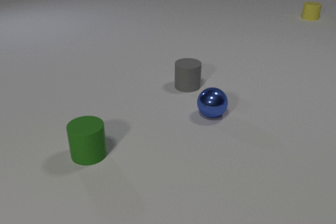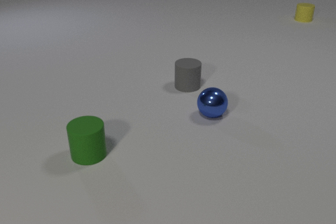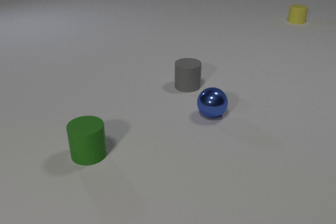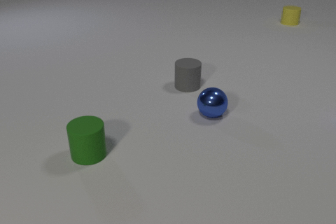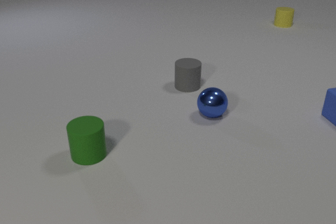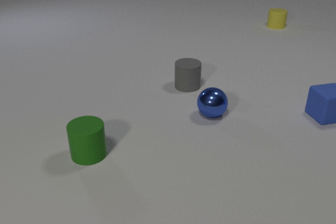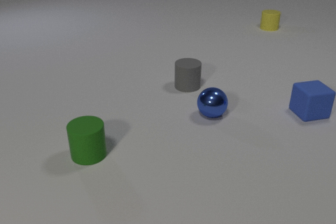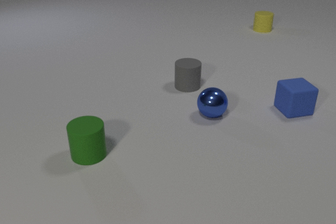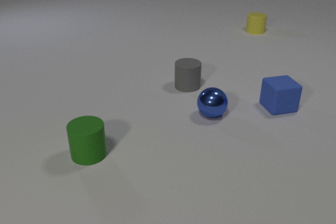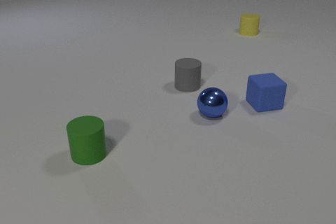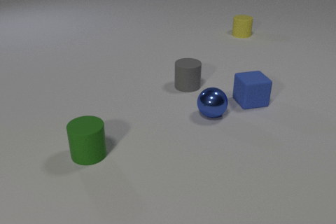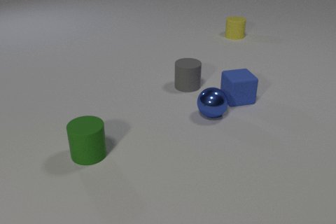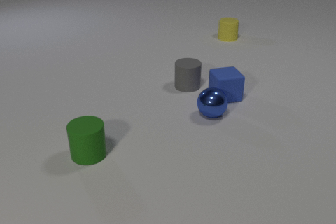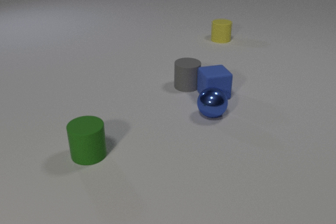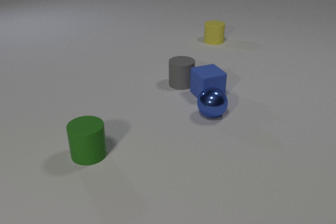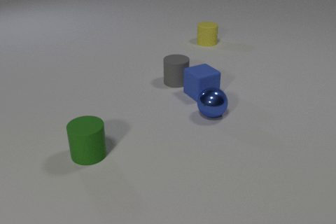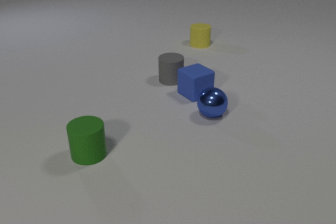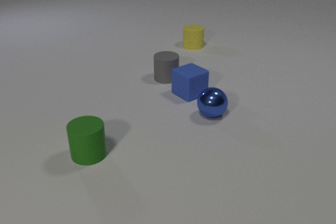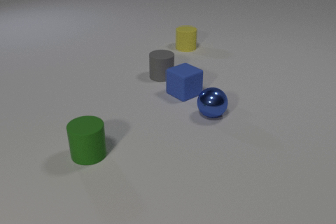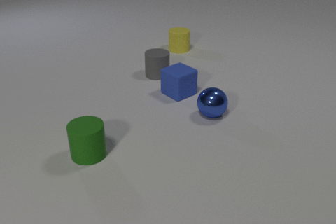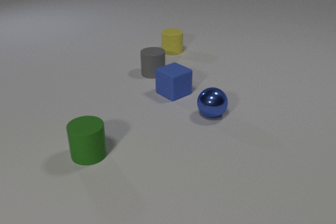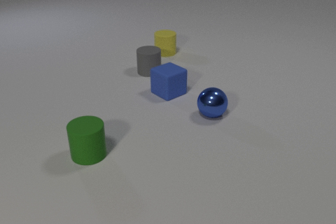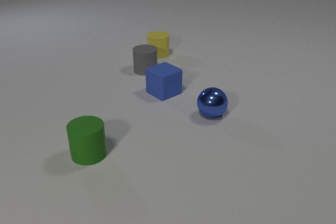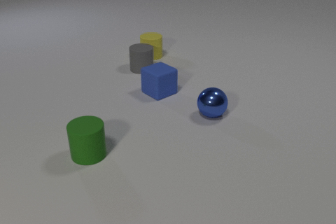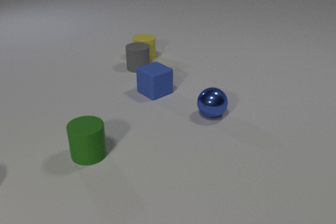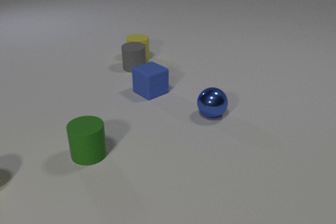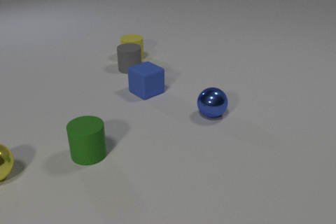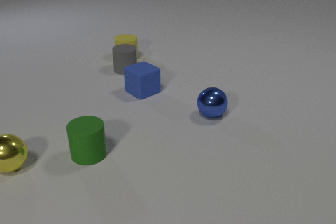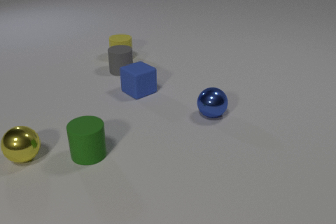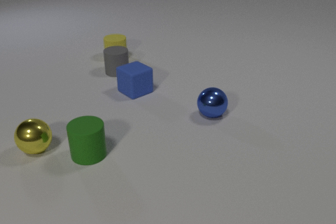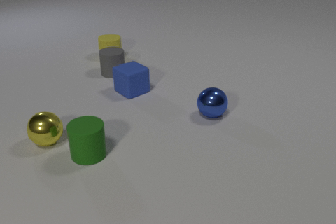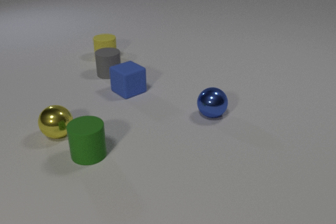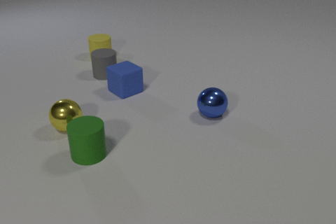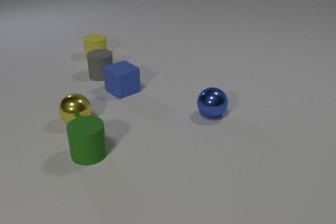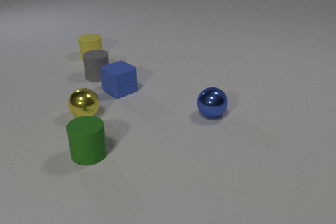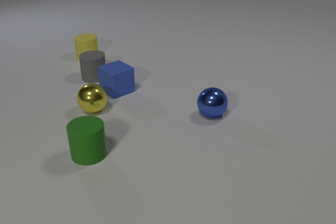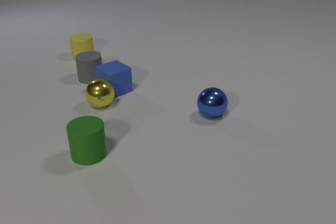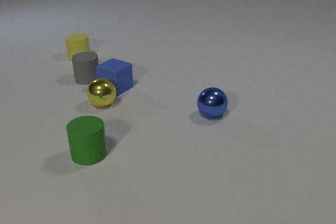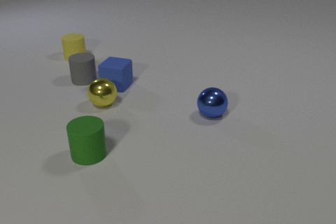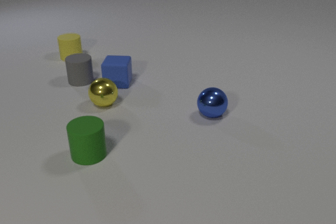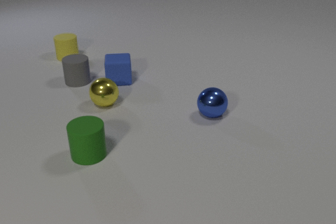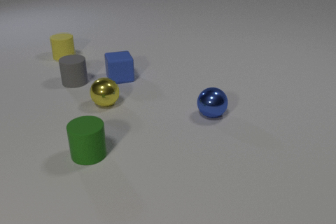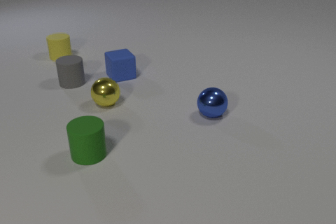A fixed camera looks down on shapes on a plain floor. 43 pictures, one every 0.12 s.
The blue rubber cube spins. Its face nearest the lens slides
to the right.
The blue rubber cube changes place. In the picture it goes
to the left.
0.00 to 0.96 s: The blue rubber cube comes in at the right edge, slides to the left. The yellow rubber cylinder slides toward the camera and to the left.
0.96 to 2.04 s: The blue rubber cube slides to the left, spins counterclockwise seen from above by about 30 degrees, its near face sliding to the right. The gray rubber cylinder slides to the left and away from the camera. The yellow rubber cylinder slides to the left and toward the camera. The blue rubber cube and the gray rubber cylinder collide.
2.04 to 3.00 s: The blue rubber cube slides to the left. The gray rubber cylinder slides to the left and away from the camera. The yellow rubber cylinder slides to the left and toward the camera. The gray rubber cylinder and the yellow rubber cylinder collide.
3.00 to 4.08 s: The blue rubber cube slides to the left. The gray rubber cylinder slides to the left and toward the camera. The yellow rubber cylinder slides to the left. The yellow metal sphere comes in at the left edge, rolls to the right and away from the camera.
4.08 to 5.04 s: The blue rubber cube slides away from the camera, spins so that its near face slides to the right, counterclockwise seen from above. The gray rubber cylinder slides to the left. The yellow rubber cylinder slides to the left. The yellow metal sphere rolls to the right and away from the camera. The blue rubber cube and the yellow metal sphere collide.
How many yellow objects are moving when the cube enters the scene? 1.
What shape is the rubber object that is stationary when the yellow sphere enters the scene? cylinder.
How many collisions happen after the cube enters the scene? 3.
